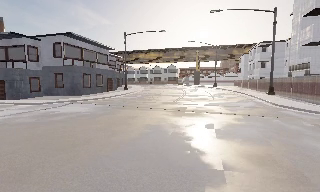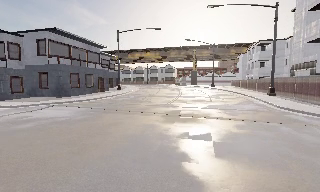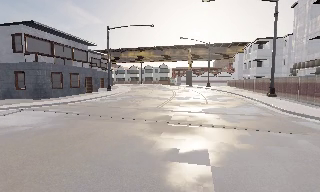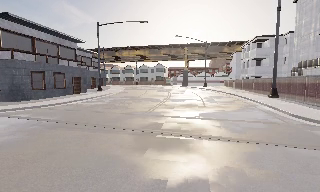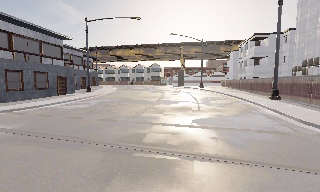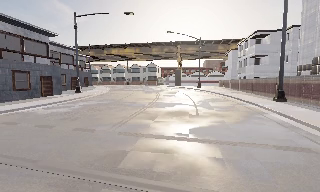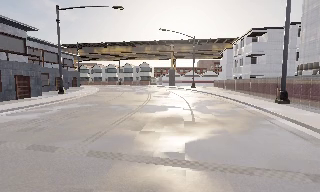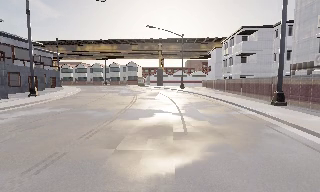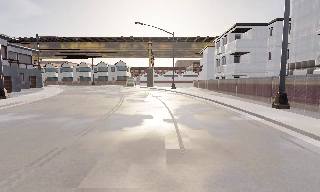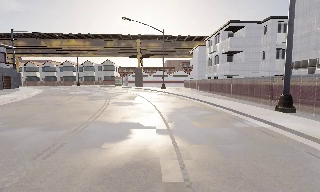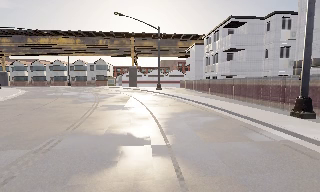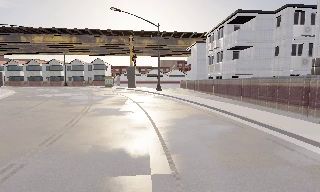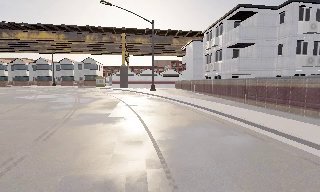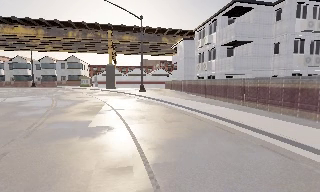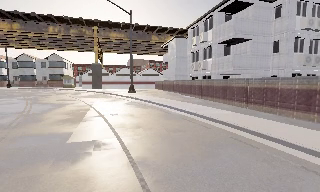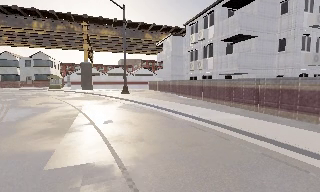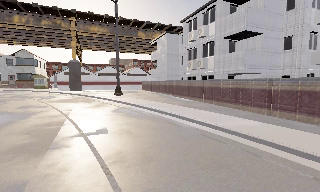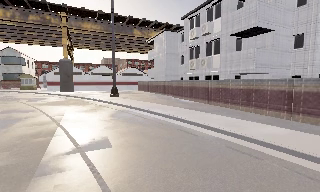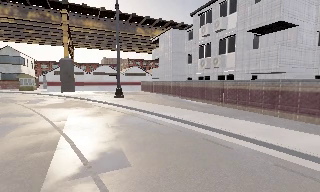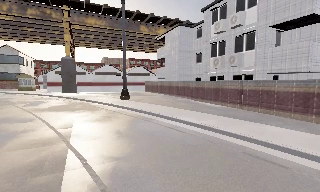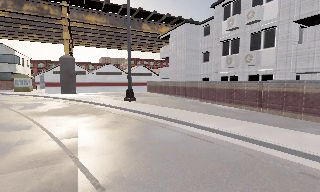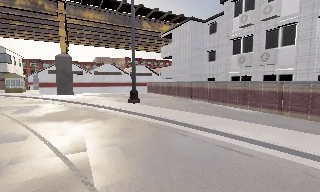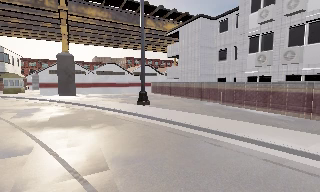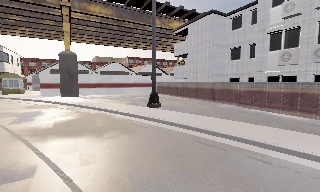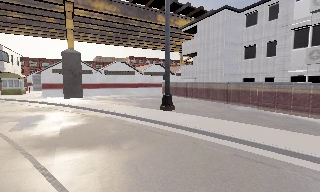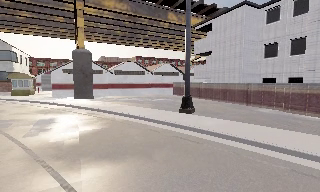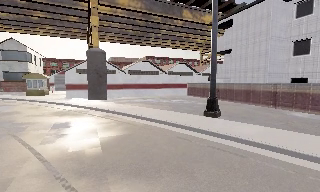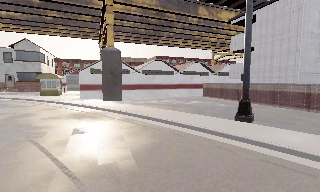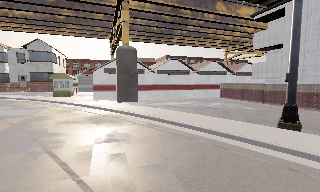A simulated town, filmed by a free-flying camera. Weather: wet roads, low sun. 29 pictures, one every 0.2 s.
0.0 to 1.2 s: The camera travels forward, about 9 m, so what stands in front looms larger.
1.2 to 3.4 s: The camera pans to its right, which is clockwise from overhead, by about 35 degrees. It travels forward, about 16 m.
3.4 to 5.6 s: The camera travels forward and to its left, about 13 m, so what stands in front looms larger.
The film runs forward here.
